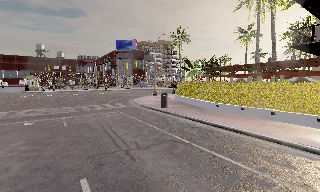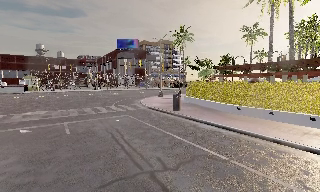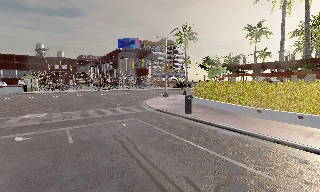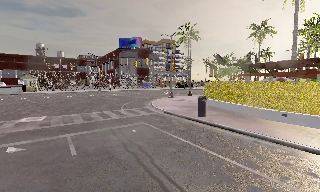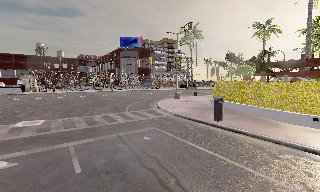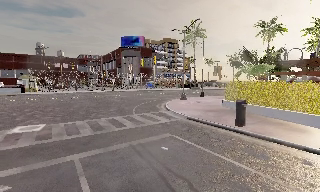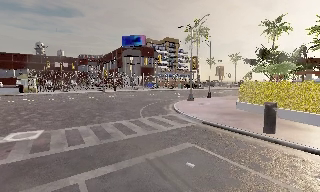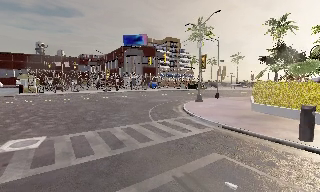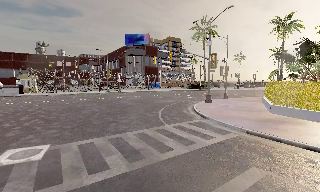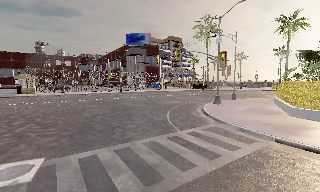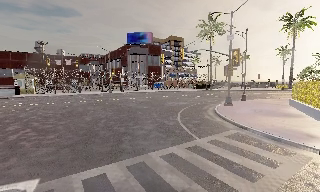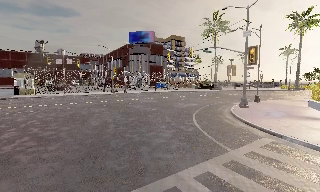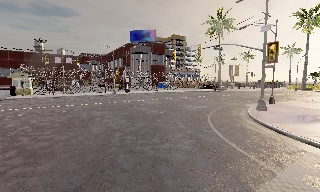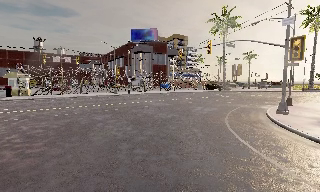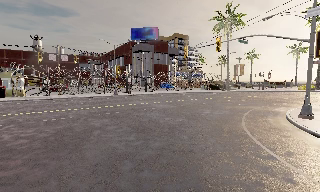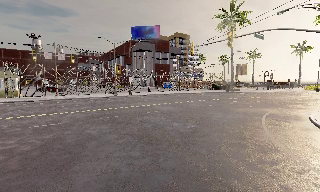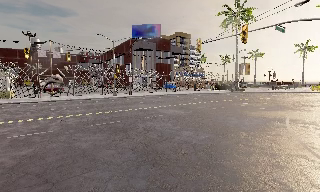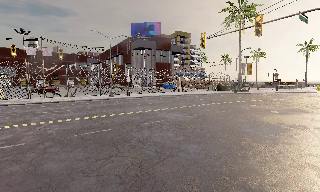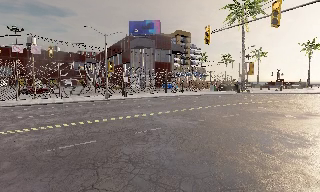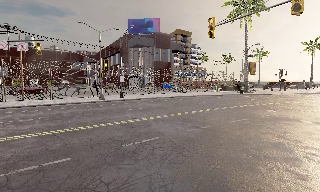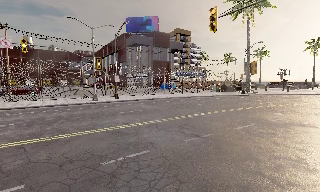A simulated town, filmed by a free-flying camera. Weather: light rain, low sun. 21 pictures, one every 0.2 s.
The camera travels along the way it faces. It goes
forward.
0.0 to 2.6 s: The camera travels forward and to its left, about 15 m, so what stands in front looms larger.
2.6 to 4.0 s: The camera travels forward, about 9 m, so what stands in front looms larger.
The film runs forward here.
